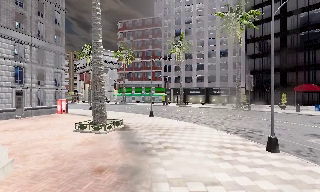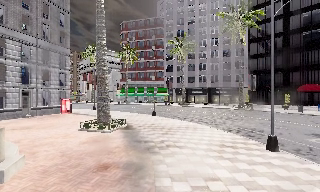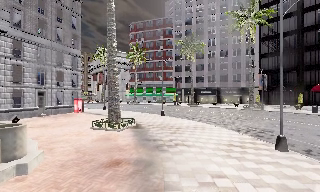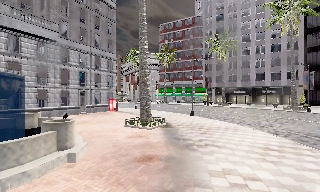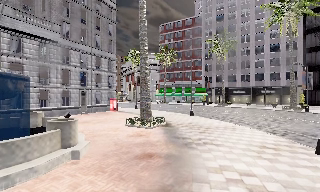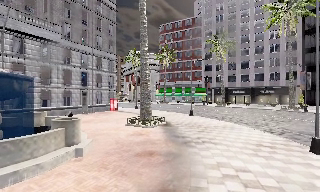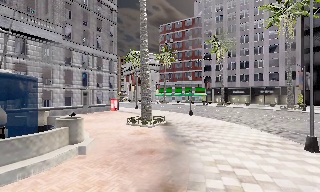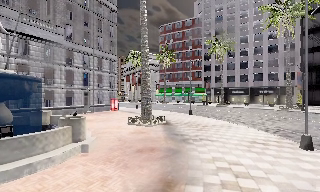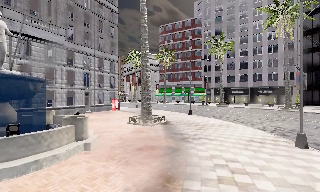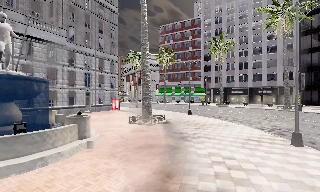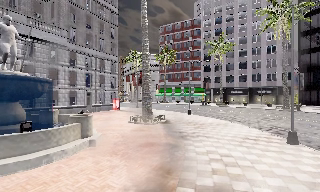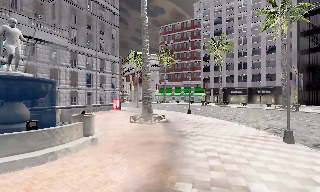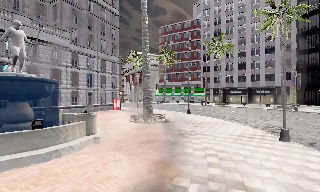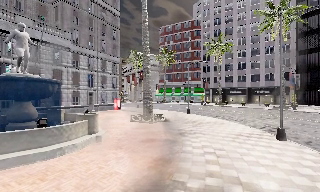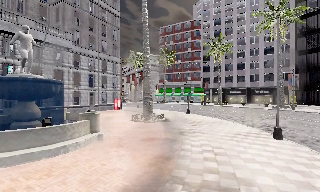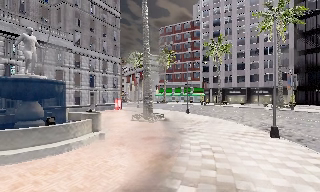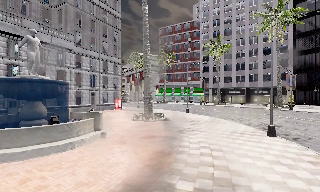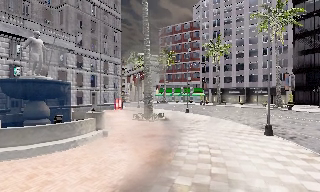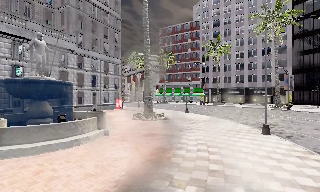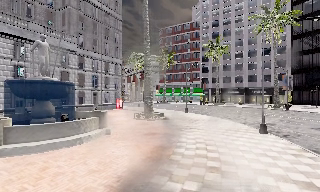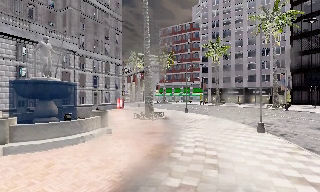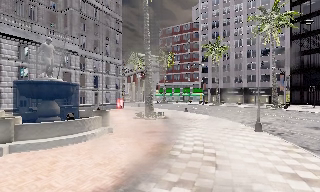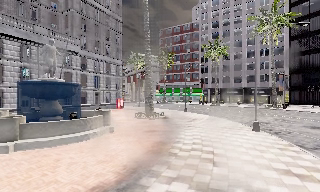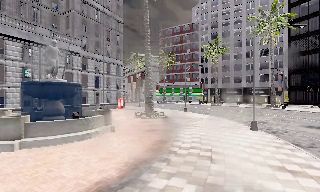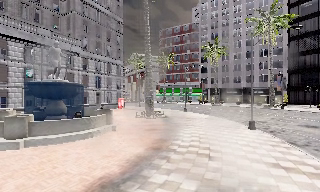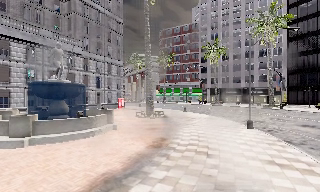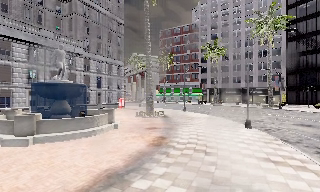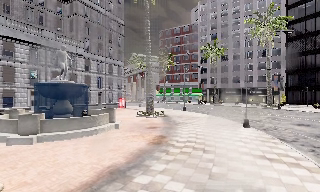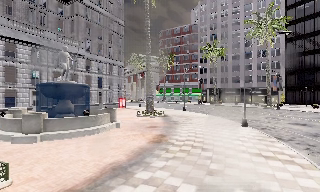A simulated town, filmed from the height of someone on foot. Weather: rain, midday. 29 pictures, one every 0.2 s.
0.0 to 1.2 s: The camera pans to its left, which is counterclockwise from overhead, by about 15 degrees. It travels backward, about 1.5 m, so what stands in front gets smaller.
1.2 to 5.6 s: The camera travels backward, about 6 m, so what stands in front gets smaller.
The film runs backward here.
